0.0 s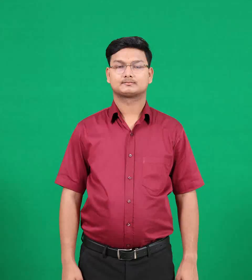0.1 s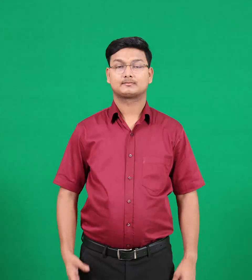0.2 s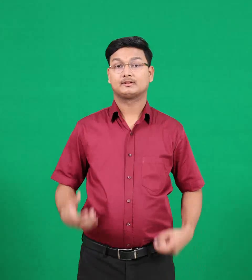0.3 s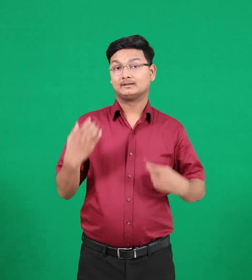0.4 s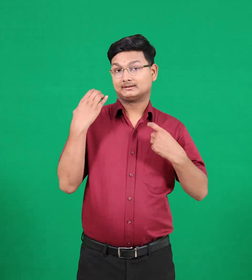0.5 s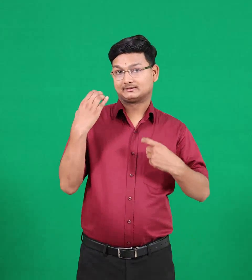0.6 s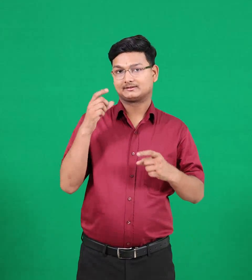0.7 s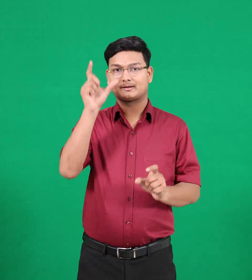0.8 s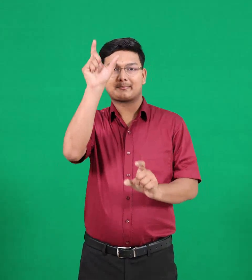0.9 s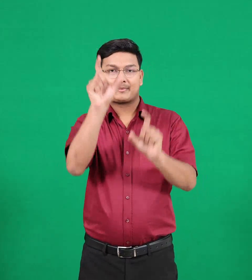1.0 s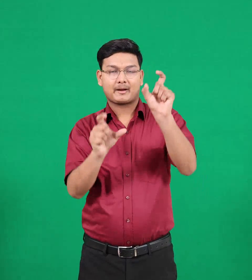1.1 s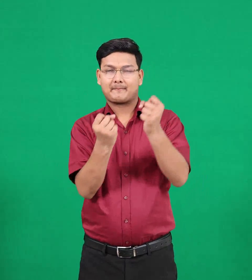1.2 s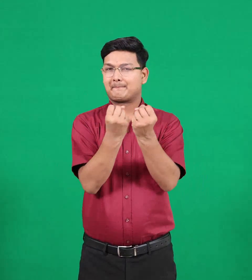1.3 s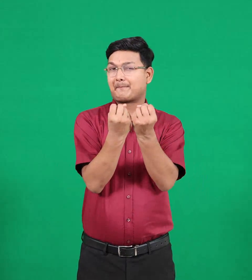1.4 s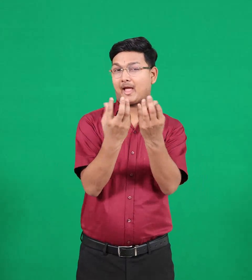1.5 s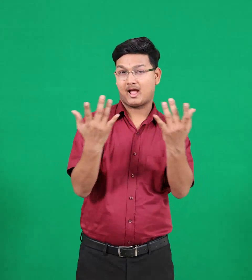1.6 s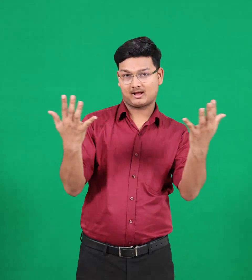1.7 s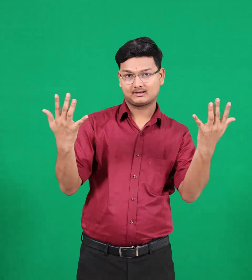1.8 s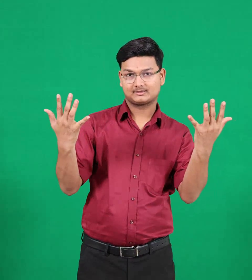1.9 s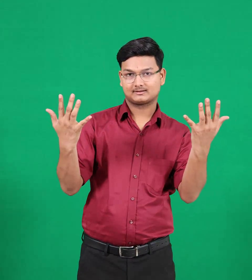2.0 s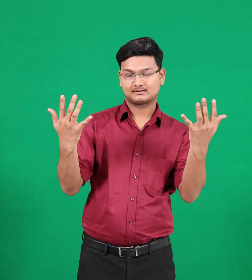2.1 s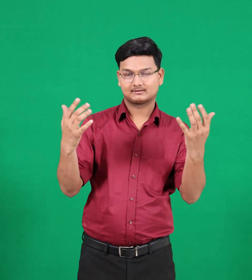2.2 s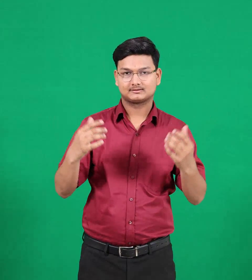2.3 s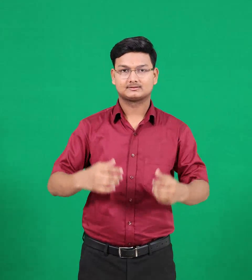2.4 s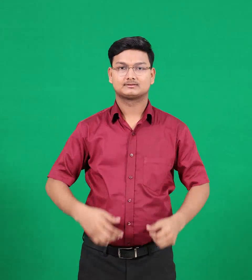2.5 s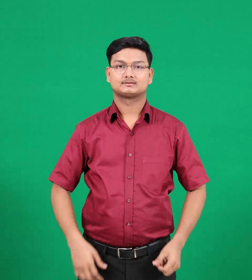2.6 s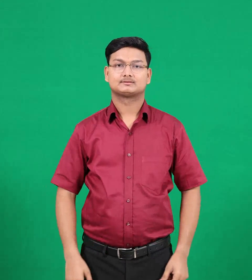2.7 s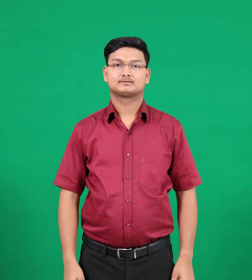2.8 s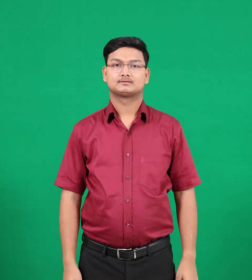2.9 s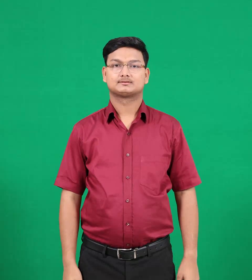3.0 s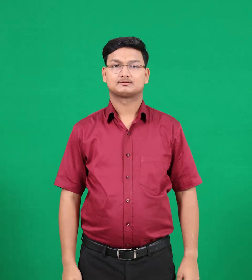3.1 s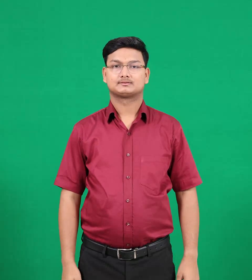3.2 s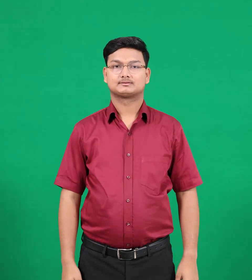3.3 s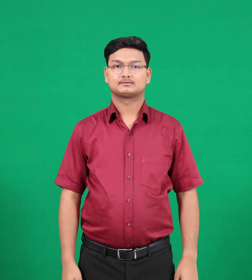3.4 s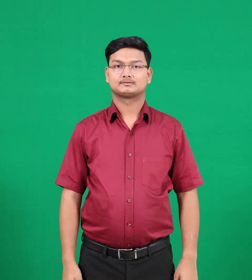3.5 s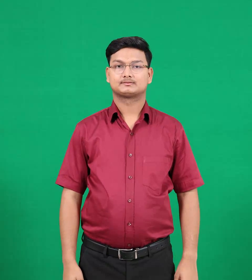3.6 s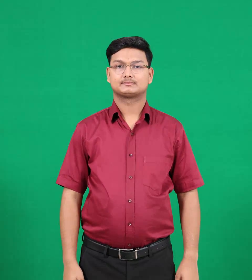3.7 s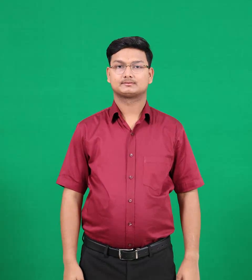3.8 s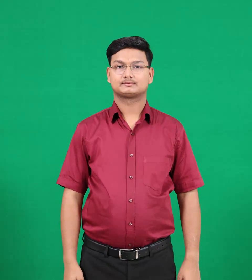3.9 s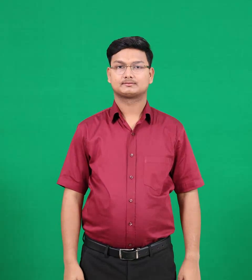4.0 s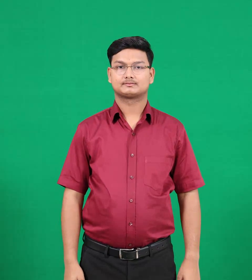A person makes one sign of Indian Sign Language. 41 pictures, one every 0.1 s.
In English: armies
